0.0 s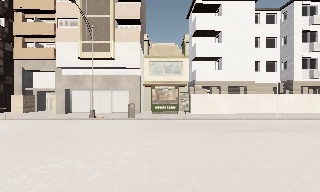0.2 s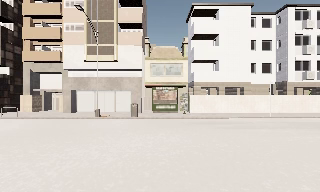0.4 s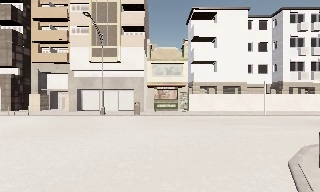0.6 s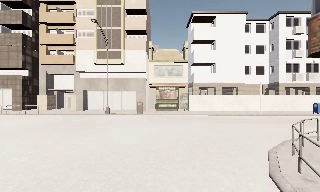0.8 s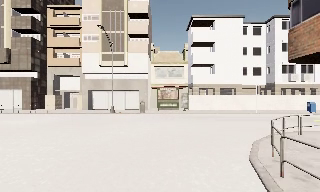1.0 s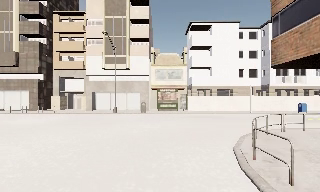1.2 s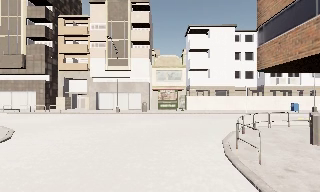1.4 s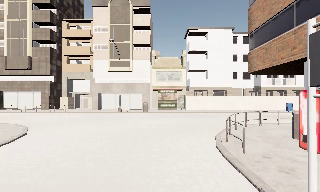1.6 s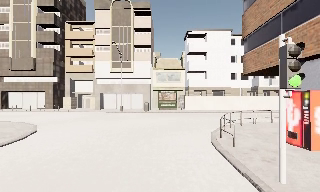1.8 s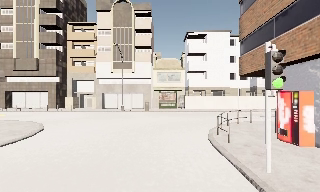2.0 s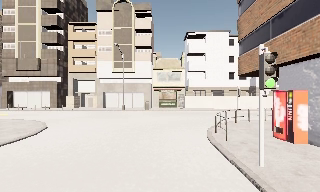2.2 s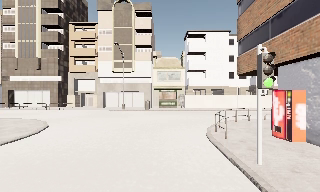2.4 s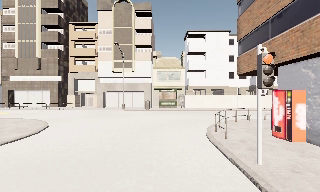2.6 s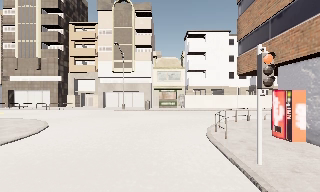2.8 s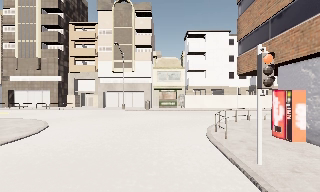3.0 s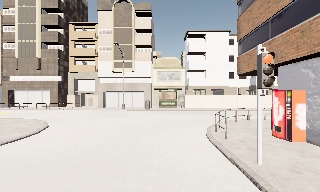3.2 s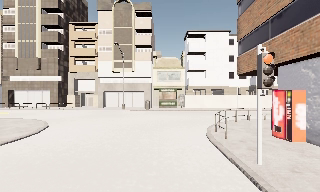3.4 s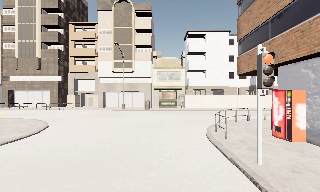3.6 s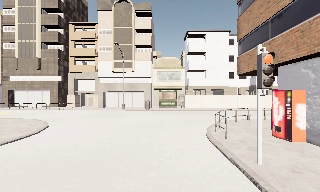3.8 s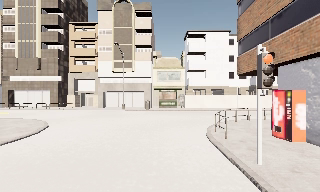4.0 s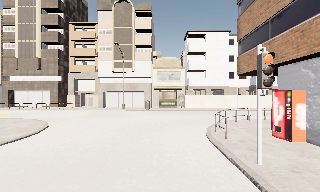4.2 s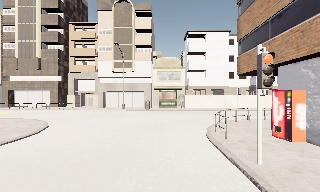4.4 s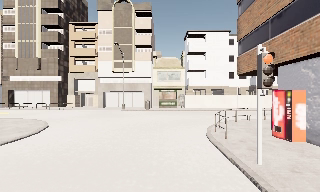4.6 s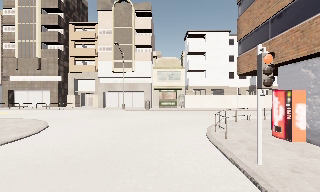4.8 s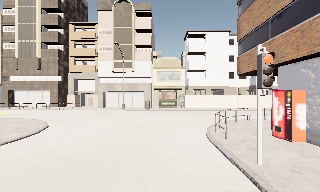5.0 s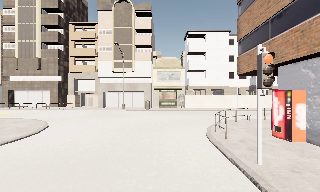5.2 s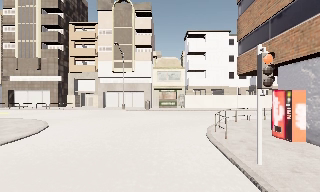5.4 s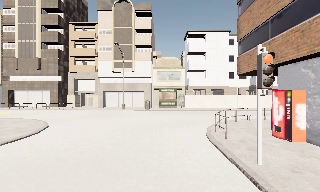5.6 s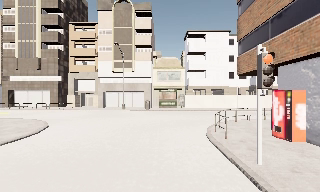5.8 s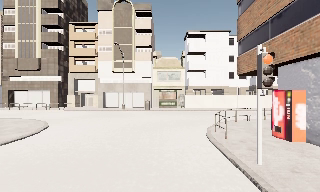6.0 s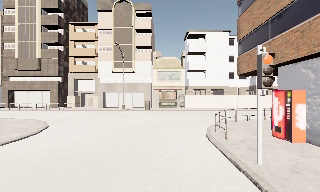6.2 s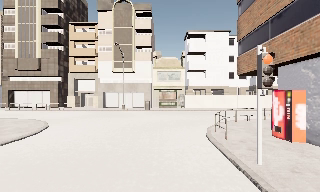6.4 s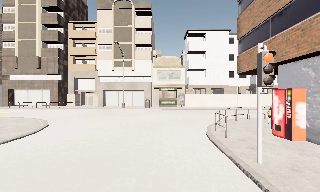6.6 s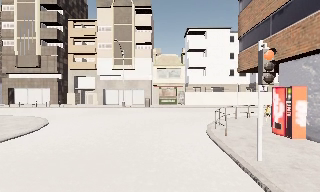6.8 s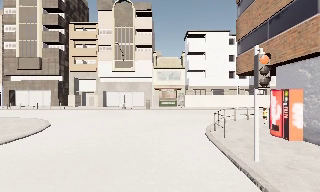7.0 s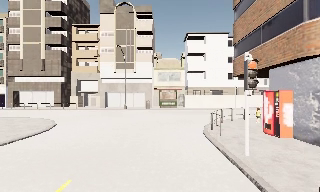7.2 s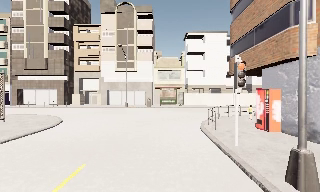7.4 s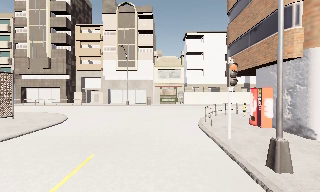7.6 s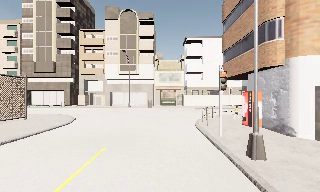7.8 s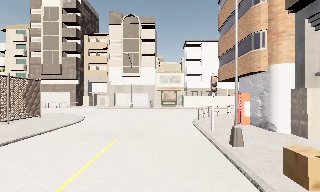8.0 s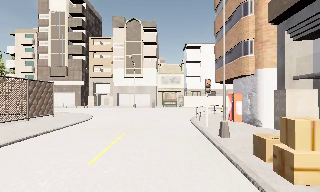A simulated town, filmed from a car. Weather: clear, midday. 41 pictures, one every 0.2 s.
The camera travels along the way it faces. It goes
backward.
0.0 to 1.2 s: The camera travels backward, about 6 m, so what stands in front gets smaller.
1.2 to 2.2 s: The camera travels backward, about 2.5 m, so what stands in front gets smaller. It loses speed.
2.2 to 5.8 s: The camera keeps its place and its aim.
5.8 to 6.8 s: The camera shifts only a little, or ends up much as it began.
6.8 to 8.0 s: The camera travels backward, about 5 m, so what stands in front gets smaller. It gains speed.
The film runs backward here.
